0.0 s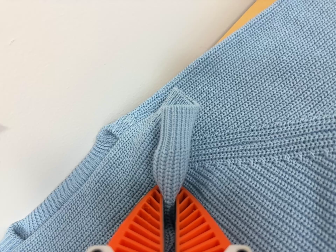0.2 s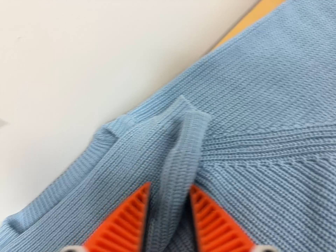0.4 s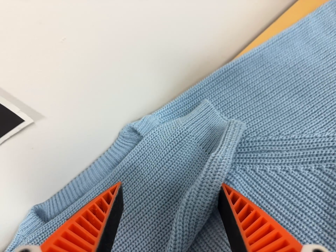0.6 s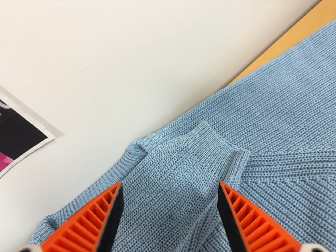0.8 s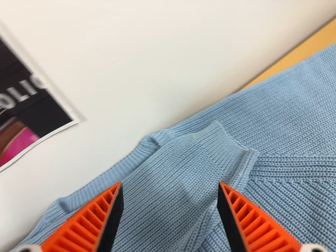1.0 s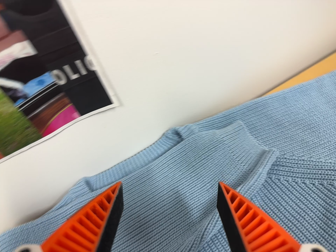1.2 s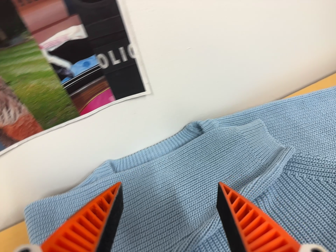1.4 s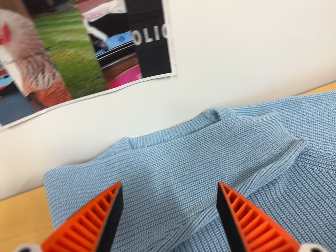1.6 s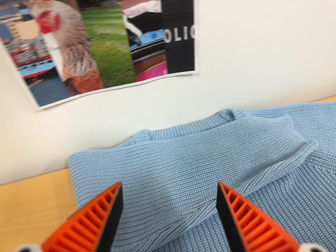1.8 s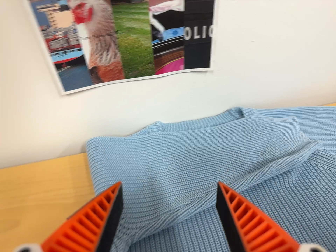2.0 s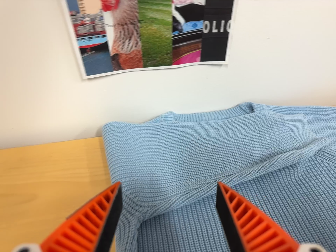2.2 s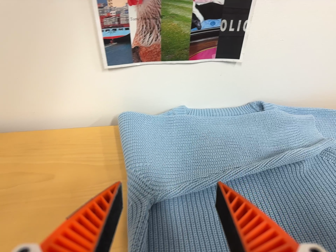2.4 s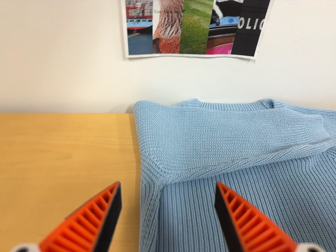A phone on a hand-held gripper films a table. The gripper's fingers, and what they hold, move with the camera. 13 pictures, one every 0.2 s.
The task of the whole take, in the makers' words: left arm across.
0.0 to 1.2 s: The camera travels backward, to its left and toward the bottom of its view, about 16 cm, so what stands in front gets smaller. Its aim tips toward the top of its view by about 10 degrees. It rolls about its line of sight by about 20 degrees, and the scene rotates clockwise.
1.2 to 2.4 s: The camera travels backward, toward the bottom of its view and to its left, about 18 cm, so what stands in front gets smaller. It rolls about its line of sight by about 25 degrees, and the scene rotates clockwise.
The film runs forward here.
